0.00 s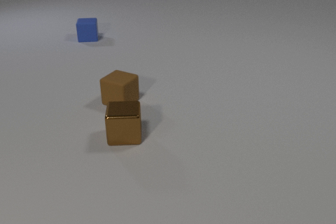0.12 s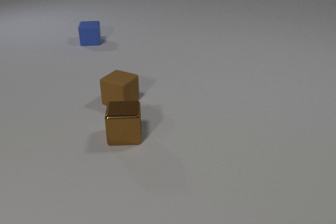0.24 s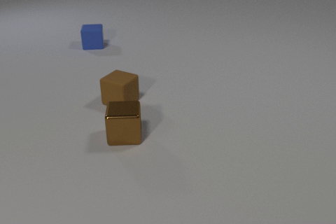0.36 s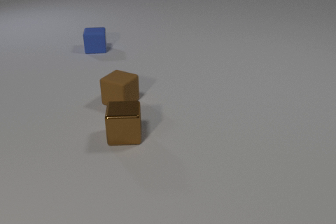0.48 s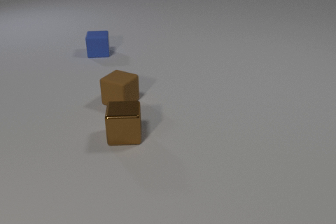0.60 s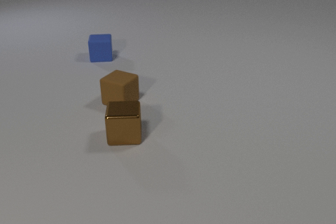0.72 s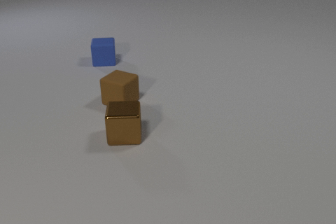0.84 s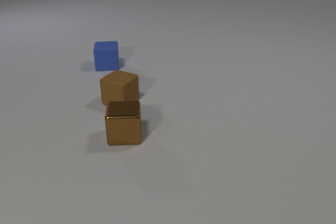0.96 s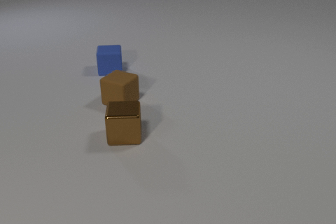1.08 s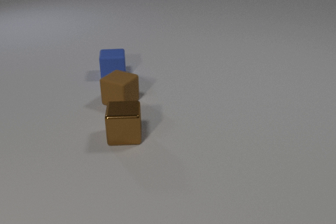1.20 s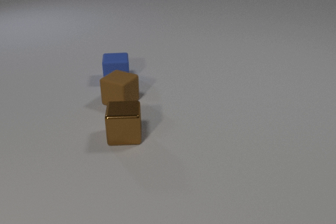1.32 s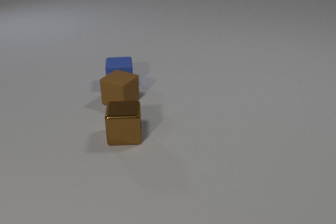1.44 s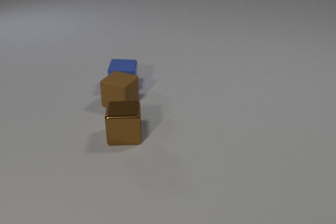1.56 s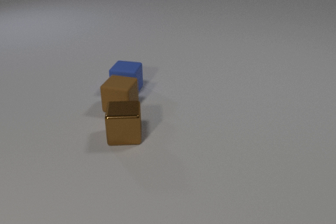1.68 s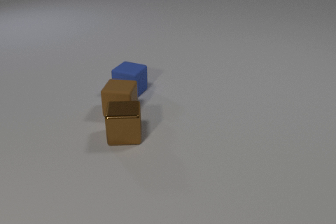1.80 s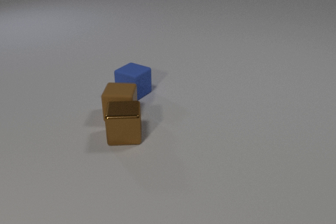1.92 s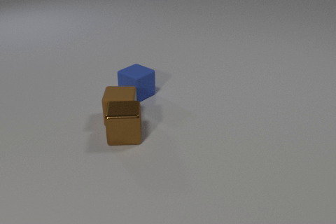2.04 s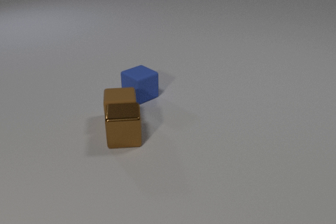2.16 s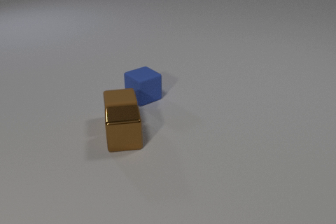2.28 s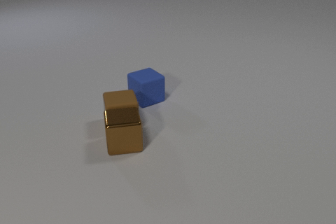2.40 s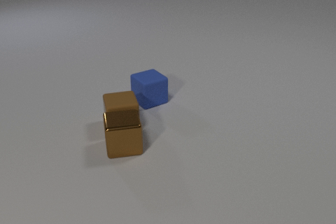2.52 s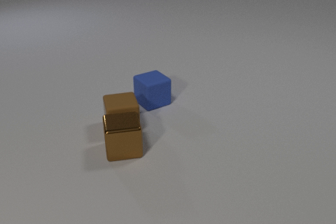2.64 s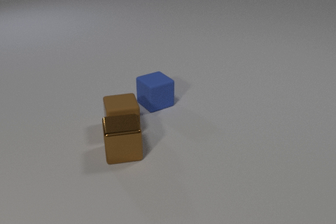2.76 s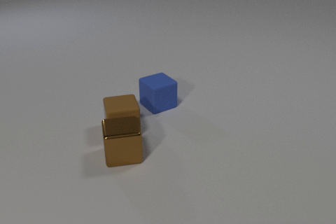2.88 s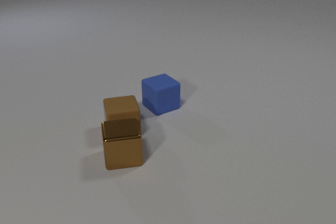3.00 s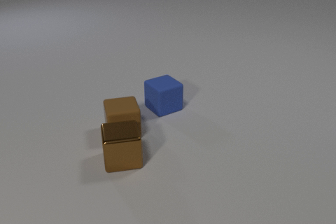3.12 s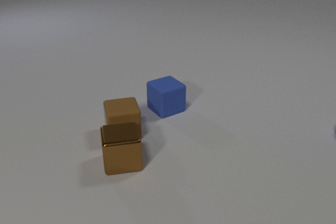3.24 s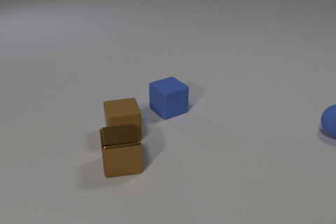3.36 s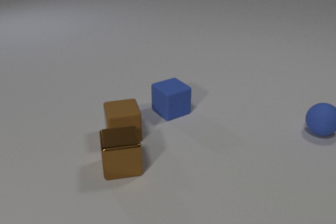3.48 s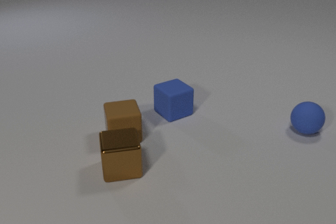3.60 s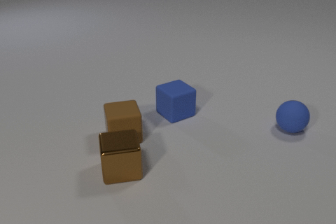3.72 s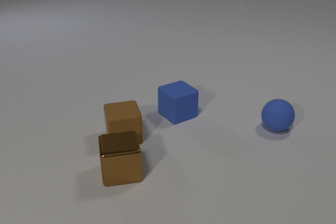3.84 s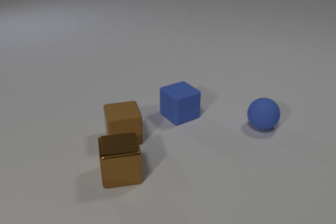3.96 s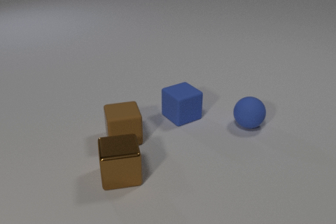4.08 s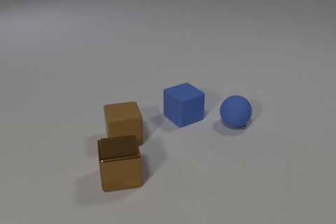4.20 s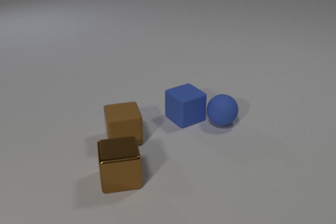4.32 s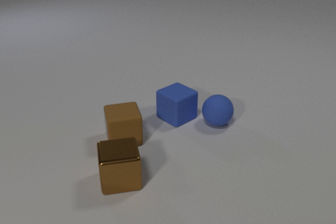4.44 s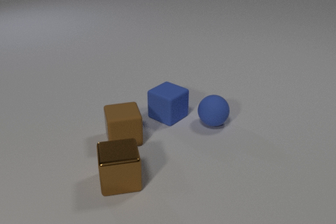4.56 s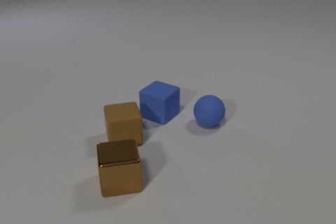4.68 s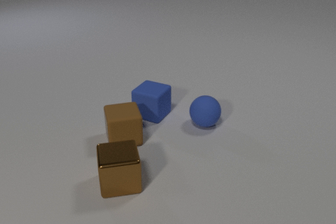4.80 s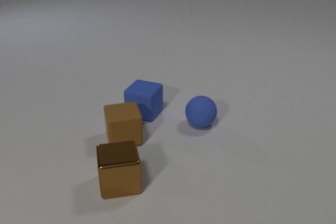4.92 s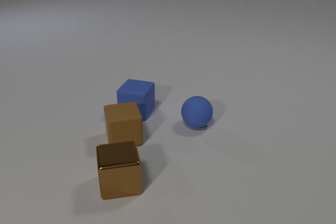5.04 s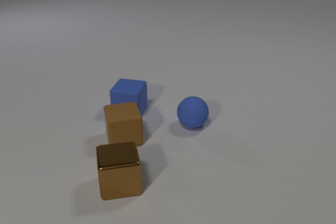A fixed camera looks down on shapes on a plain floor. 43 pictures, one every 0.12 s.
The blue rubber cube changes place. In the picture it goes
toward the camera.
0.00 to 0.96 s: The blue rubber cube slides toward the camera.
0.96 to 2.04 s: The blue rubber cube slides toward the camera and to the right, spins clockwise seen from above by about 60 degrees, its near face sliding to the left. The brown rubber cube slides toward the camera, spins counterclockwise seen from above by about 30 degrees, its near face sliding to the right. The blue rubber cube and the brown rubber cube collide. The brown rubber cube and the brown metal cube collide.
2.04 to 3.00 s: The blue rubber cube slides toward the camera and to the right. The brown rubber cube slides toward the camera. The brown metal cube slides toward the camera.
3.00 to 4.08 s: The blue rubber cube slides to the right and toward the camera. The brown rubber cube slides toward the camera. The brown metal cube slides toward the camera. The blue rubber sphere comes in at the right edge, rolls to the left.
4.08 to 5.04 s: The blue rubber cube slides to the left, spins counterclockwise seen from above by about 45 degrees, its near face sliding to the right. The brown metal cube slides toward the camera. The blue rubber sphere rolls to the left. The blue rubber cube and the blue rubber sphere collide.
What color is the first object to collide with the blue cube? brown.
What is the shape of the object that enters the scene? sphere.
How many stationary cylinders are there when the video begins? 0.
